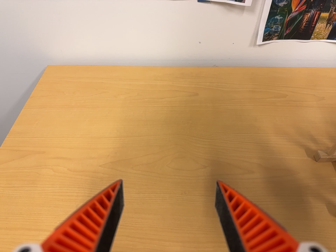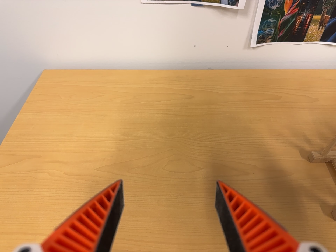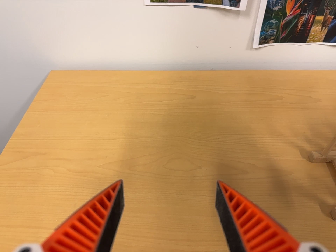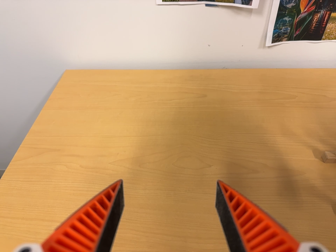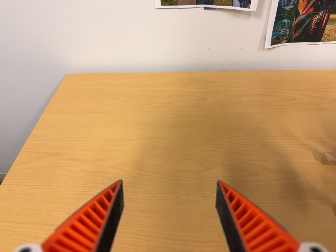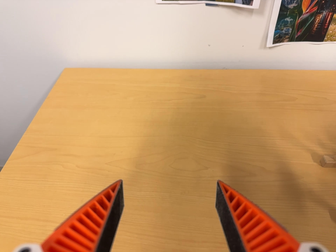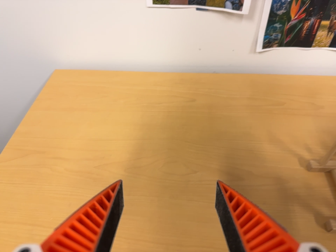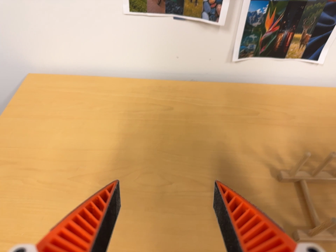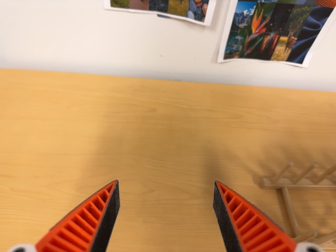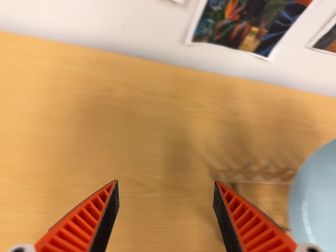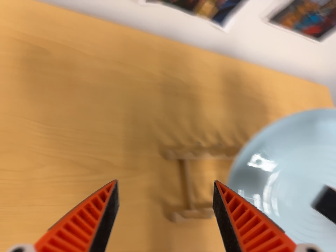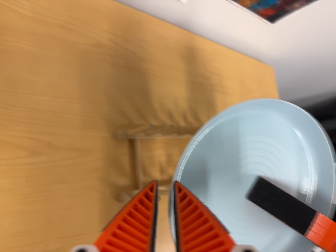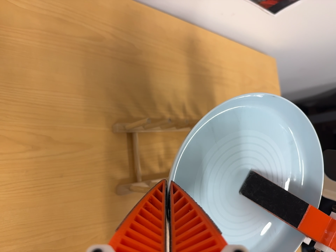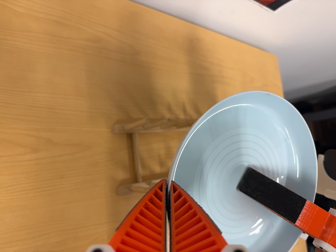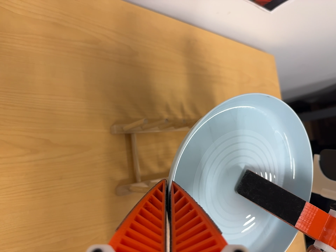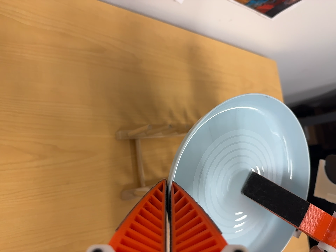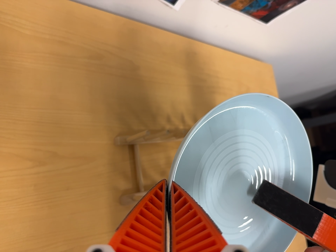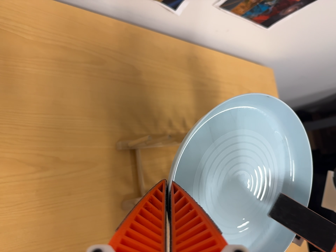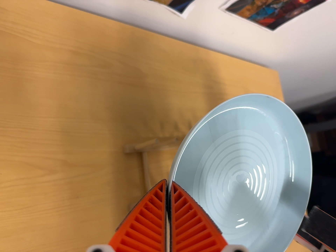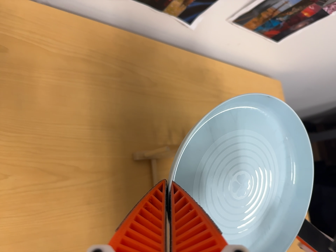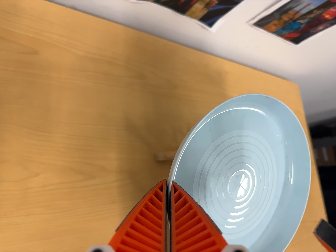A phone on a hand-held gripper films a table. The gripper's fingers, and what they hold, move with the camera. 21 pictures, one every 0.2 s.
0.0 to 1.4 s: The camera travels to its right, about 6 cm, so close, fixed things drift to the left.
1.4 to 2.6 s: The scene slides to the left, as the camera pans about 35 degrees to its right. It travels toward the top of its view and forward, about 16 cm. Its aim tips toward the bottom of its view by about 30 degrees. It rolls about its line of sight by about 10 degrees, and the scene rotates clockwise.
2.6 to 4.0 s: The camera travels to its left, about 7 cm, so close, fixed things drift to the right.
The film runs backward here.
